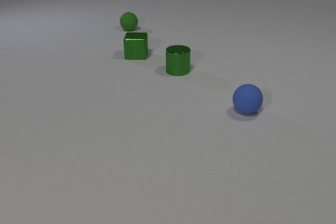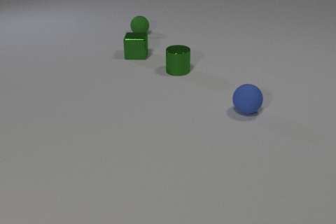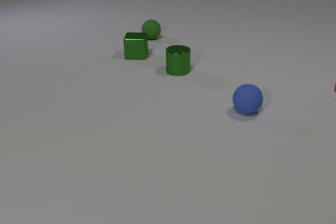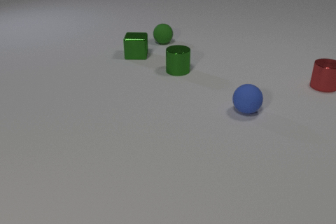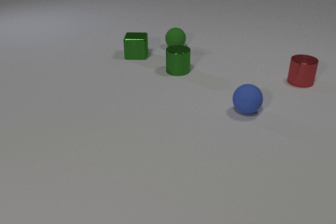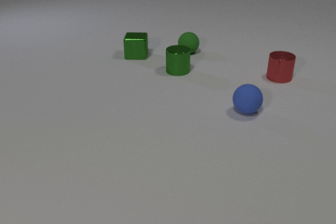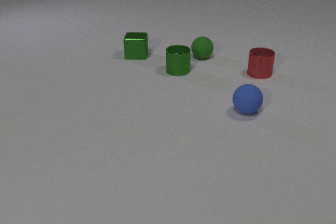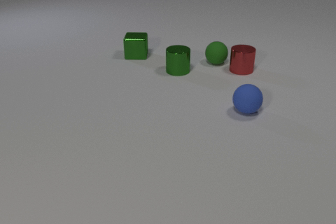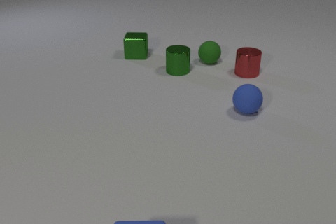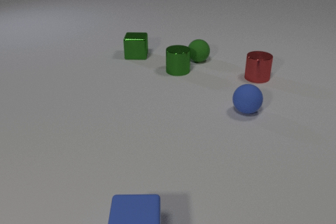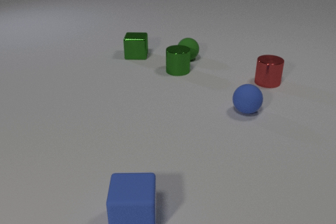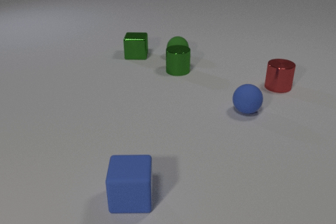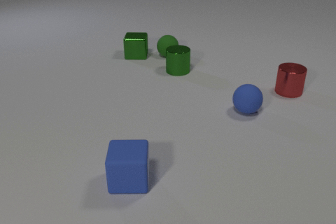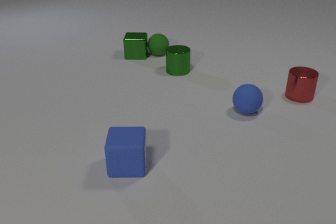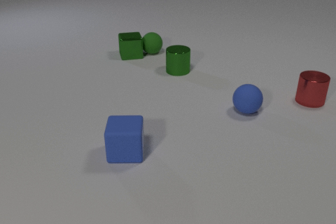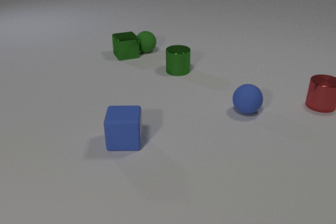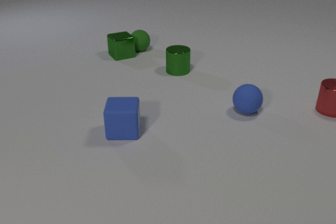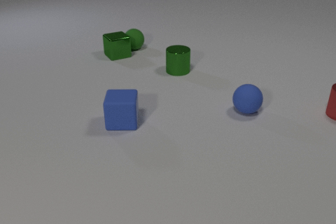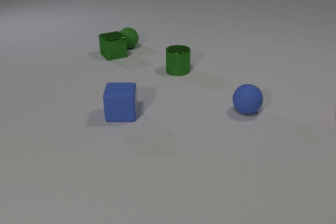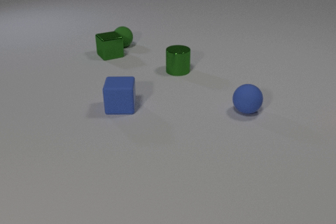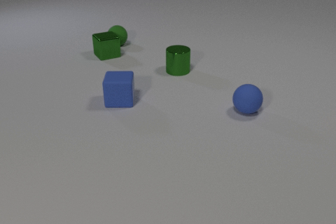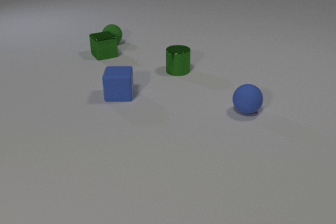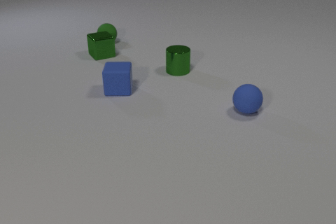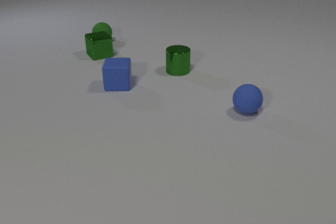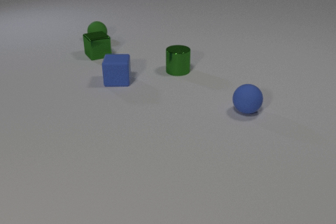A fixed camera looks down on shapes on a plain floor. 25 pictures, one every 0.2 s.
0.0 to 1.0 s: The red metal cylinder comes in at the right edge, slides to the left. The green rubber sphere rolls toward the camera and to the right.
1.0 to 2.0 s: The red metal cylinder slides toward the camera and to the left. The green rubber sphere rolls toward the camera. The blue rubber cube comes in at the bottom edge, slides away from the camera. The red metal cylinder and the green rubber sphere collide.
2.0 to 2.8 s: The red metal cylinder slides to the right and toward the camera. The green rubber sphere rolls to the left and away from the camera. The green metal cube slides to the left. The blue rubber cube slides away from the camera. The green rubber sphere and the green metal cube collide.
2.8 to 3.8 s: The red metal cylinder slides to the right and toward the camera, leaves at the right edge. The green rubber sphere rolls to the left and away from the camera. The green metal cube slides to the left. The blue rubber cube slides away from the camera.
3.8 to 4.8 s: The green rubber sphere rolls to the left and away from the camera. The green metal cube slides to the left. The blue rubber cube slides away from the camera.
What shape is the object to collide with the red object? sphere.
What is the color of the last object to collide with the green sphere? green.
How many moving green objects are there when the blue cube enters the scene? 1.
